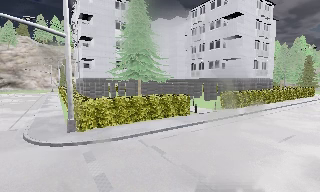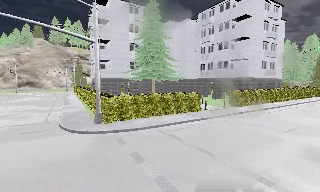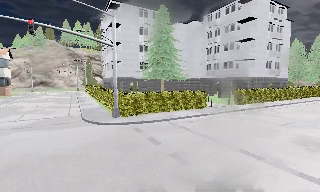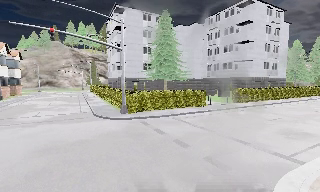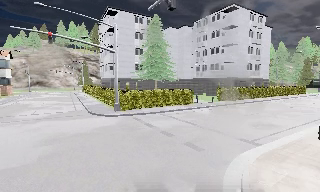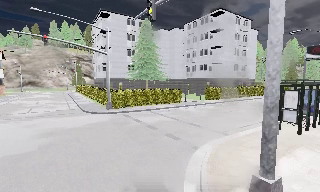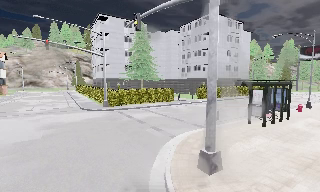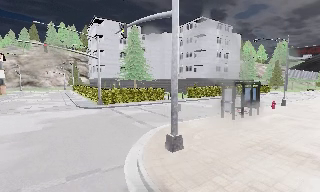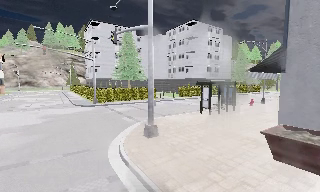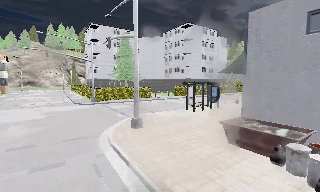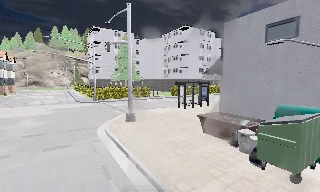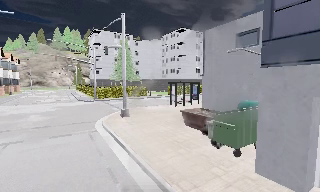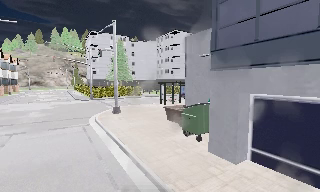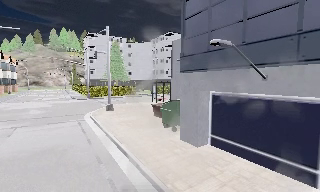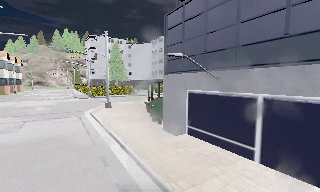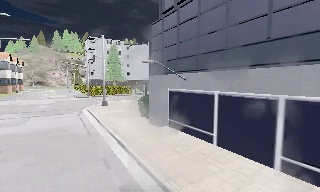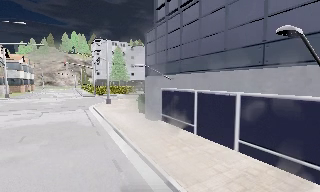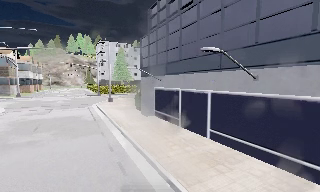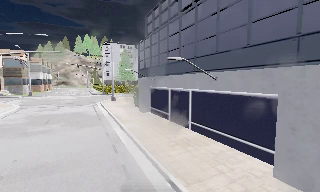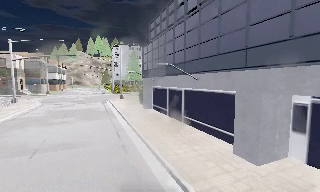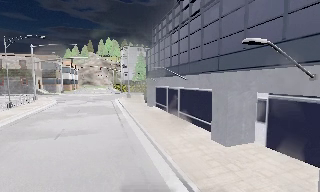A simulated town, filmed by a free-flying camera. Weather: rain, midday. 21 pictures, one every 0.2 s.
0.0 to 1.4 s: The camera travels backward, about 10 m, so what stands in front gets smaller.
1.4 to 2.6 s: The camera travels backward and to its right, about 10 m, so what stands in front gets smaller.
2.6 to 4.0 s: The camera pans to its left, which is counterclockwise from overhead, by about 15 degrees. It travels backward and to its right, about 12 m, so what stands in front gets smaller.
The film runs backward here.
